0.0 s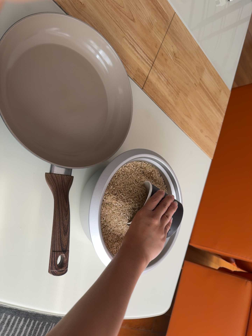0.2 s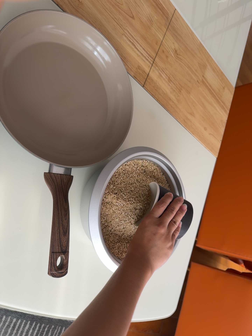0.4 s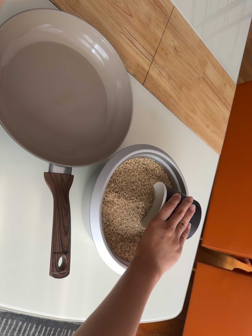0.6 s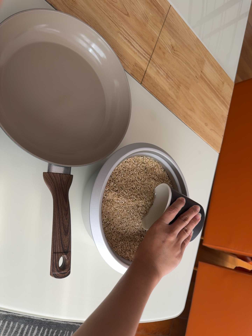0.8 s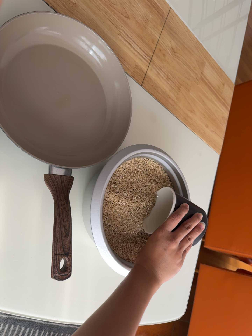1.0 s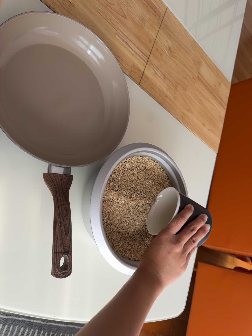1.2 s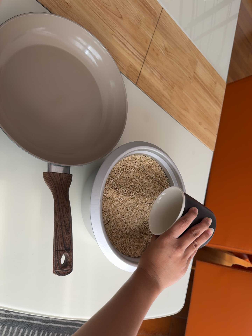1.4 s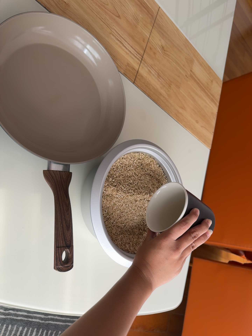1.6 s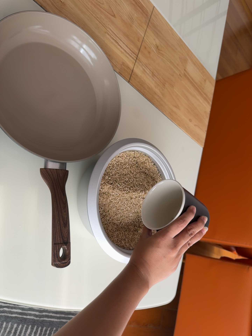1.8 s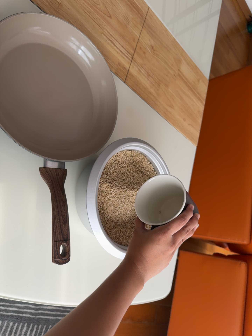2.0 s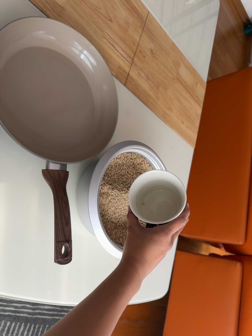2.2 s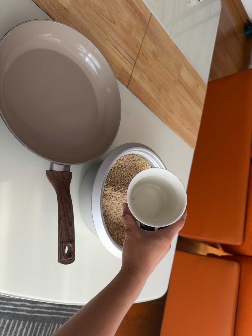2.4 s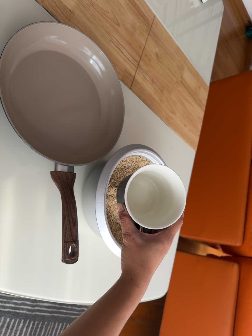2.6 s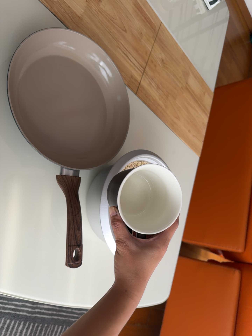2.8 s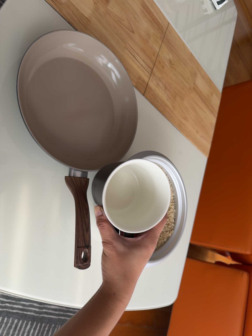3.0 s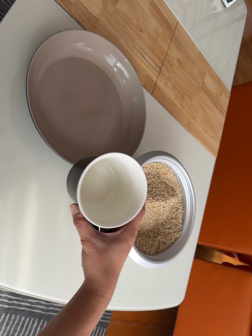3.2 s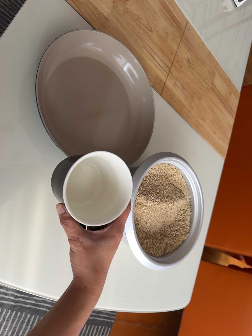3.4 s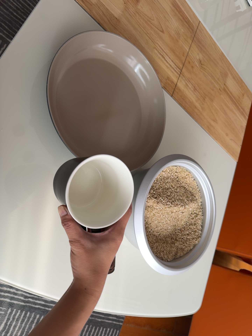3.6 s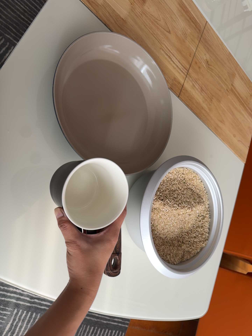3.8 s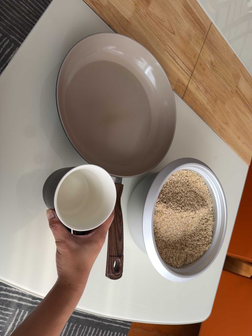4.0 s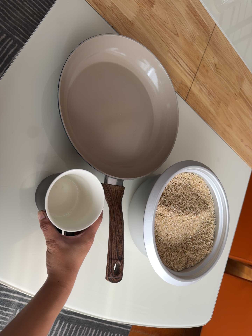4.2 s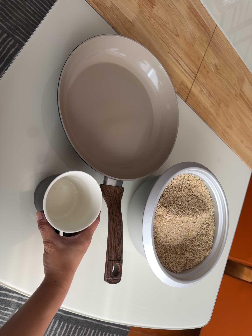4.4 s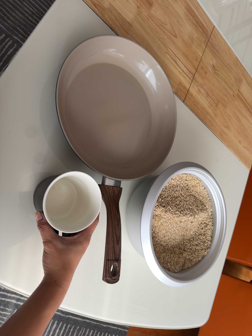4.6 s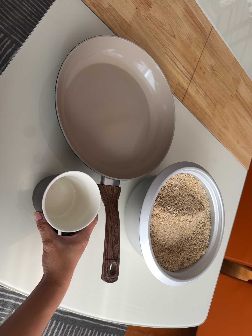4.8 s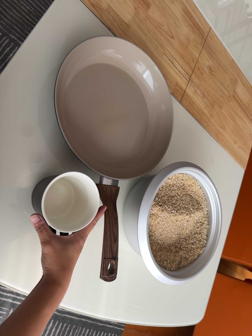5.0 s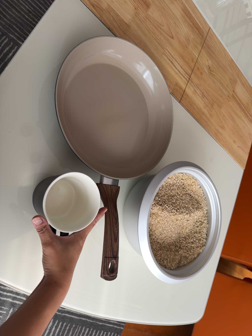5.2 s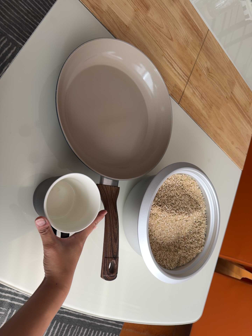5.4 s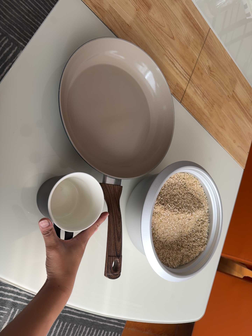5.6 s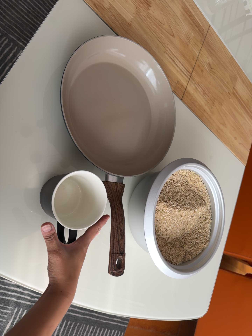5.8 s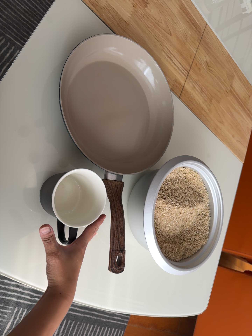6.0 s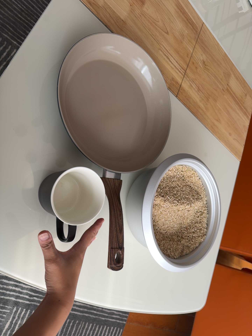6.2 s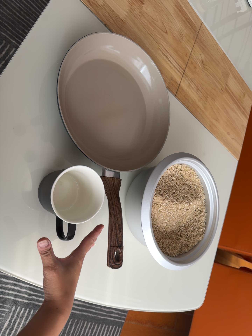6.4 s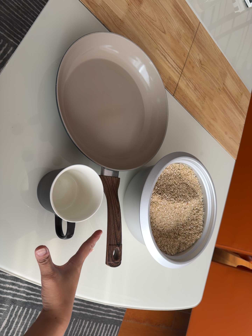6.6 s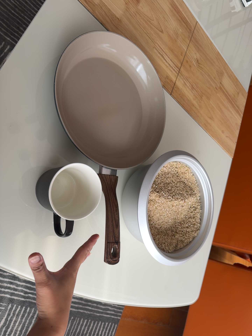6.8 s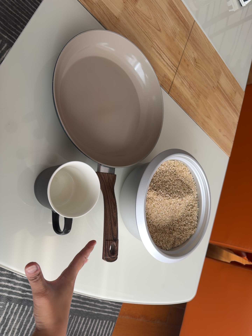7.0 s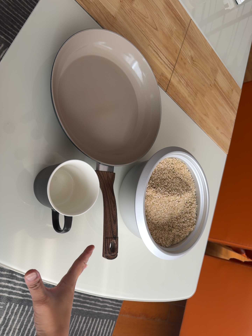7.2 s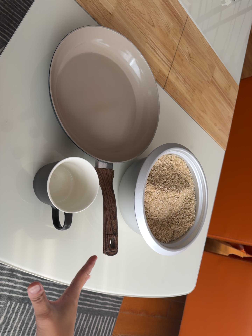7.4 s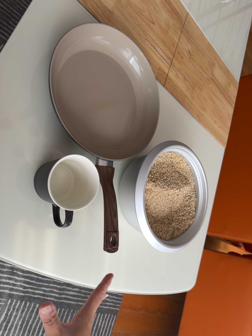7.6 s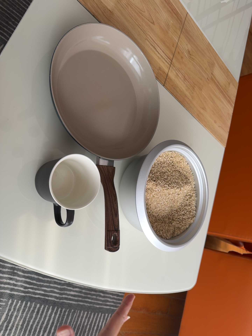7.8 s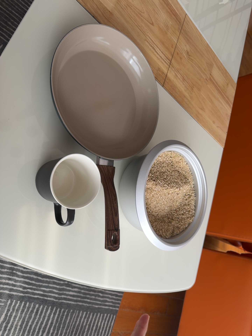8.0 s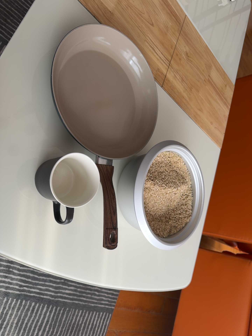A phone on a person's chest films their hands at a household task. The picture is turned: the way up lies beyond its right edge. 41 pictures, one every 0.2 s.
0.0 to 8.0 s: The camera travels to its left and backward, about 12 cm, so close, fixed things drift to the right.
The film runs backward here.
